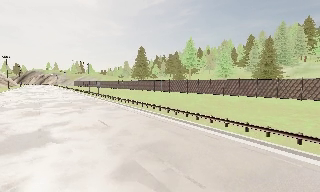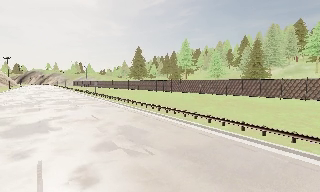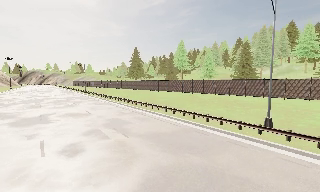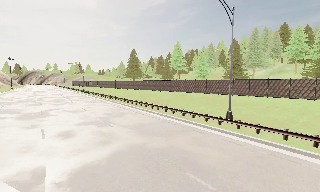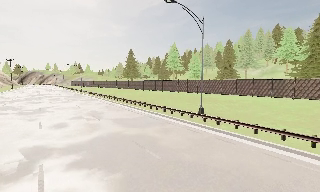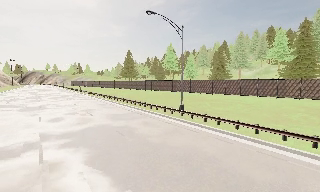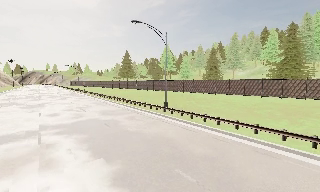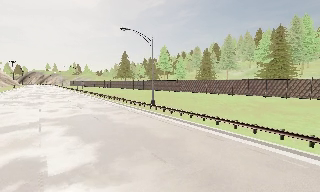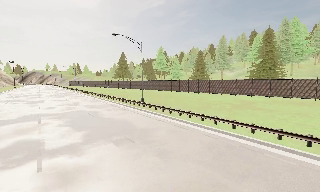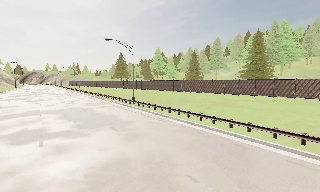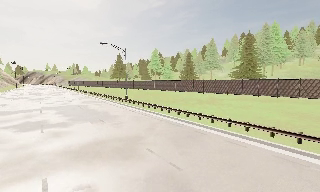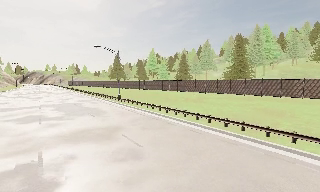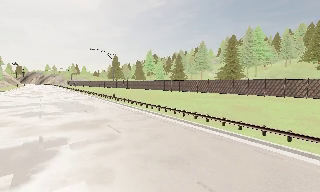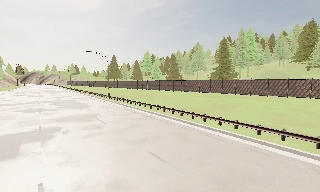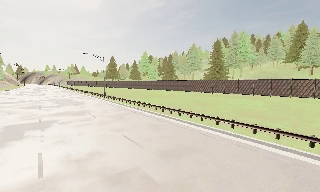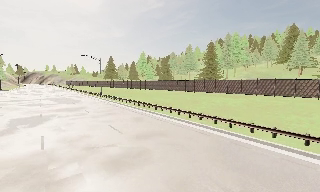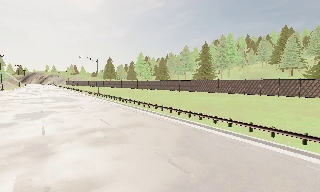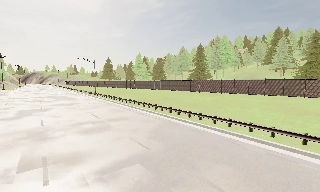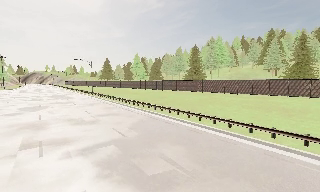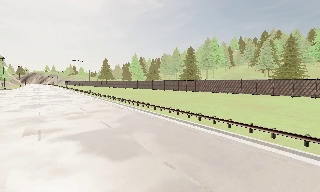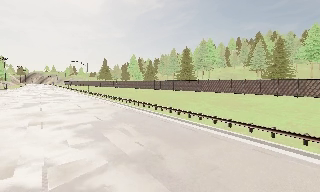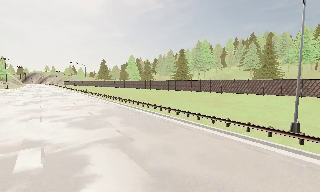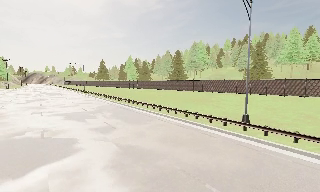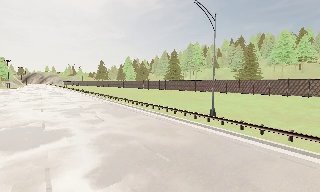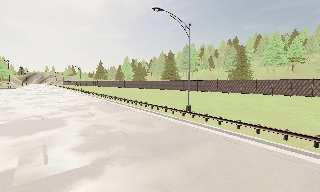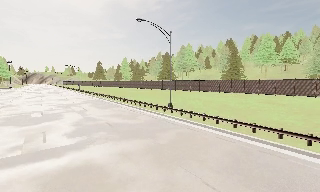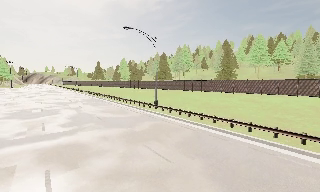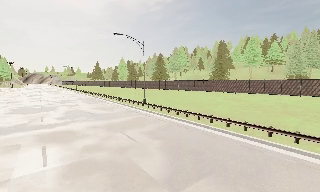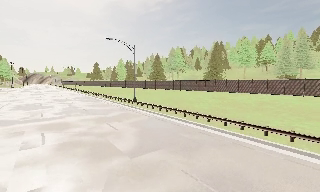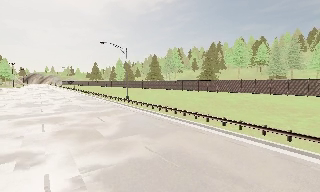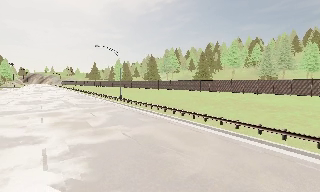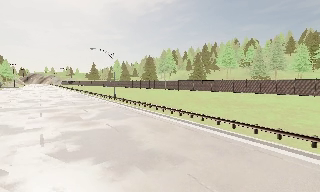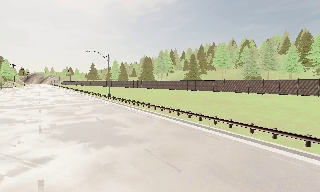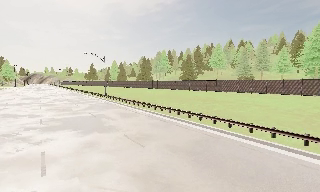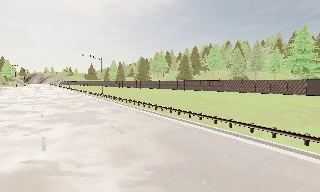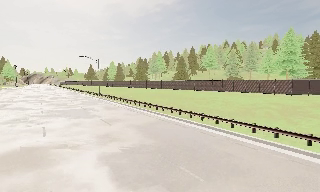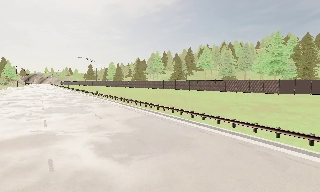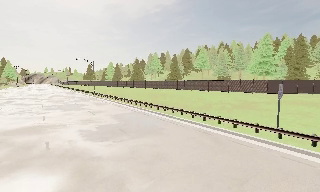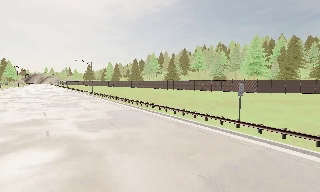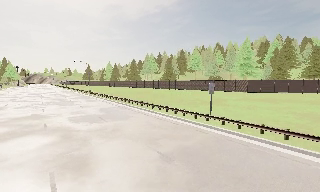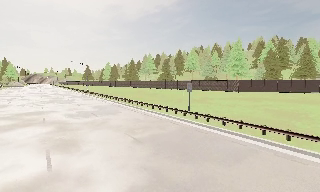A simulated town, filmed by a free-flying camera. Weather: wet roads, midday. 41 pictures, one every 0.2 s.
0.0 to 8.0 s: The camera travels backward and to its right, about 90 m, so what stands in front gets smaller.
The film runs backward here.
